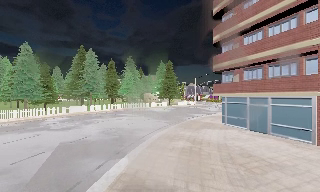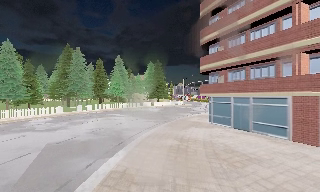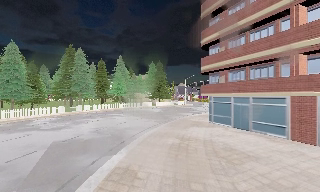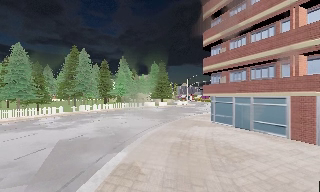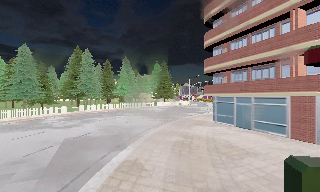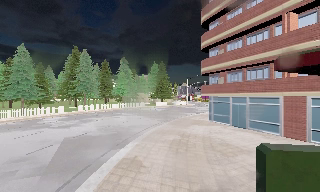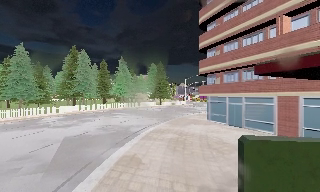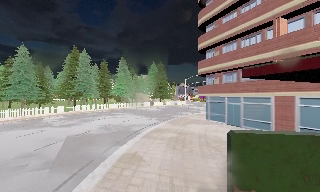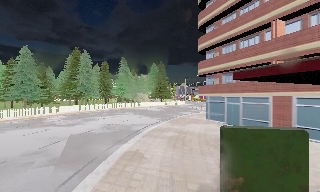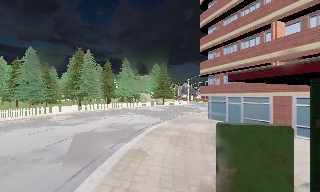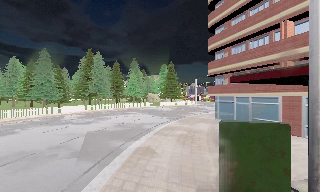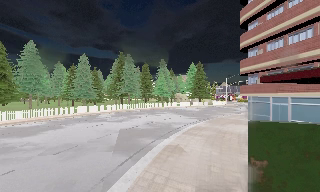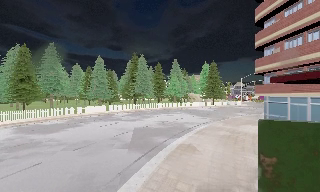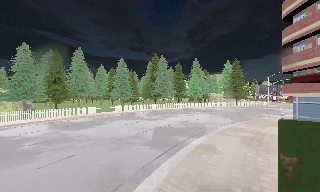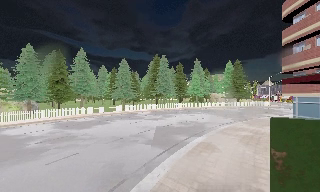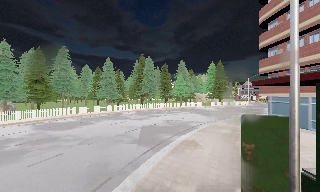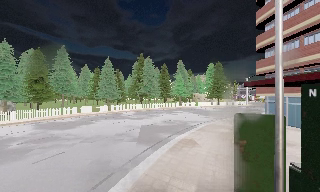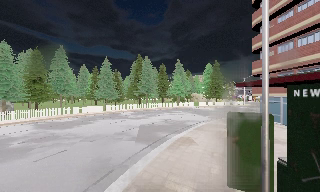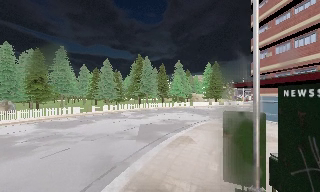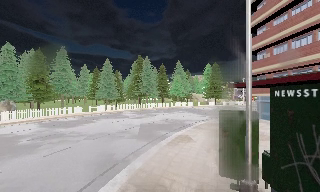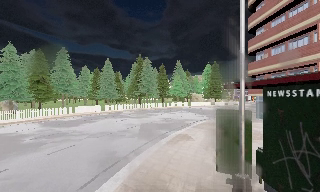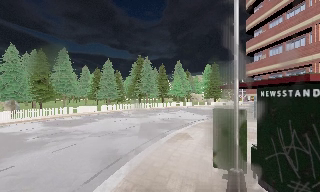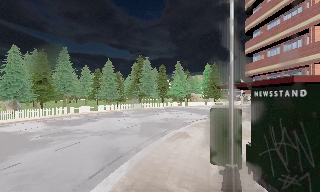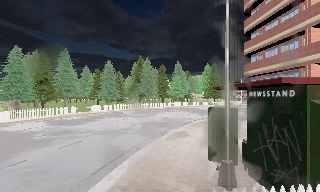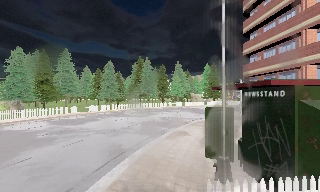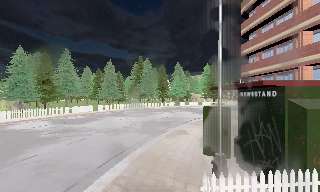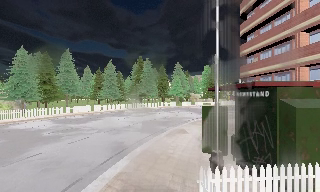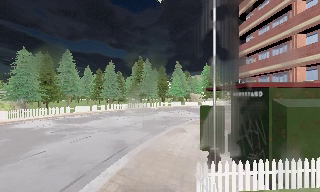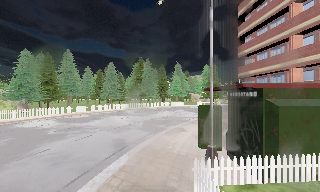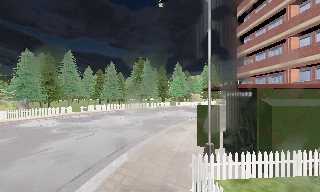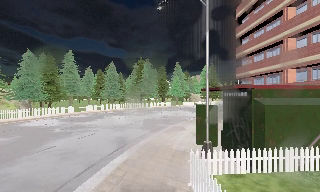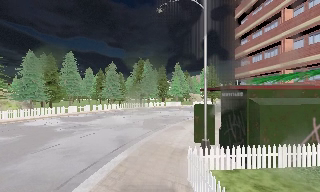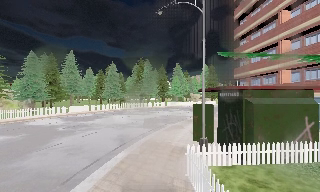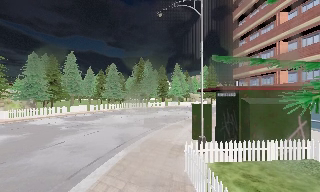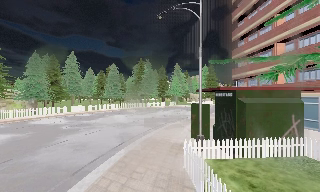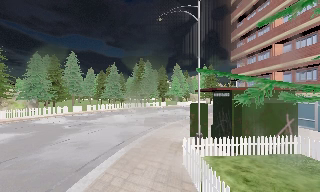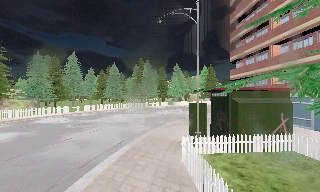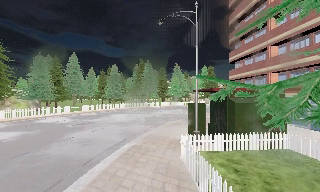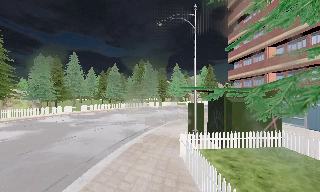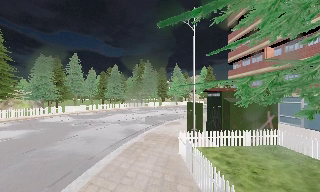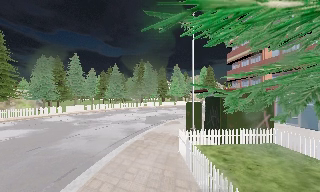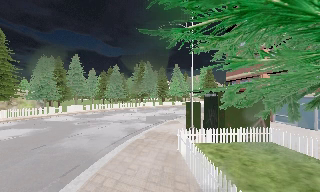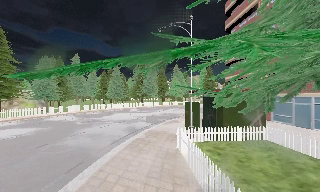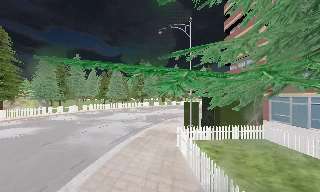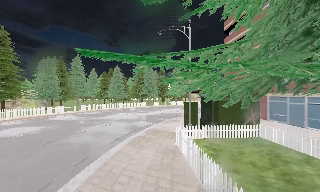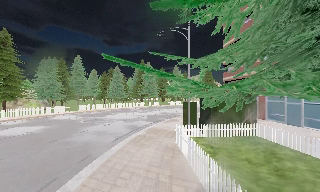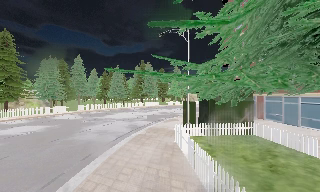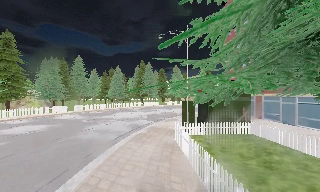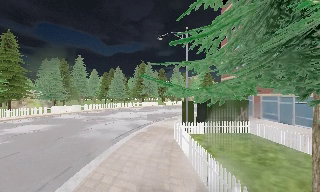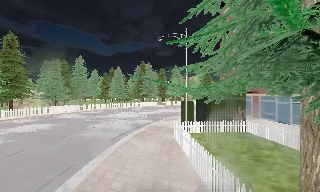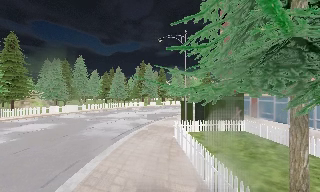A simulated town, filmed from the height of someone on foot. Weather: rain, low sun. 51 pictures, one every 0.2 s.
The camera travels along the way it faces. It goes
backward.
0.0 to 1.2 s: The camera travels backward, about 1.5 m, so what stands in front gets smaller.
1.2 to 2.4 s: The scene slides to the right, as the camera pans about 20 degrees to its left. It travels backward, about 1.5 m, so what stands in front gets smaller.
2.4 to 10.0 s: The camera travels backward, about 10 m, so what stands in front gets smaller.
The film runs backward here.
